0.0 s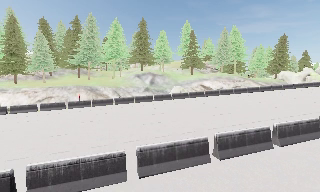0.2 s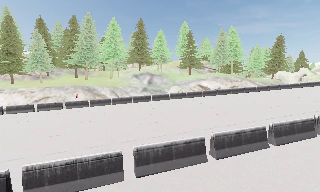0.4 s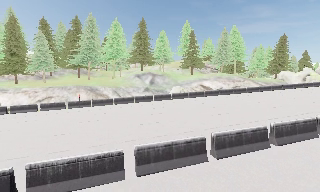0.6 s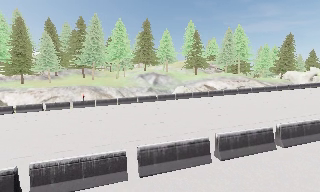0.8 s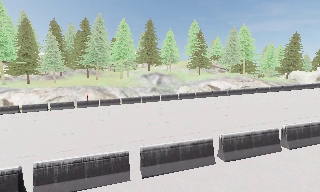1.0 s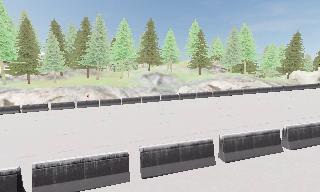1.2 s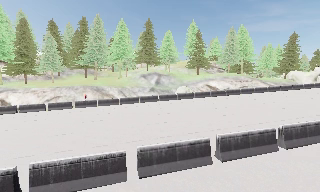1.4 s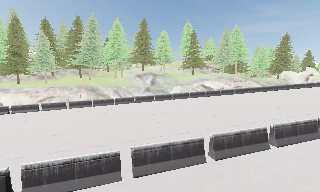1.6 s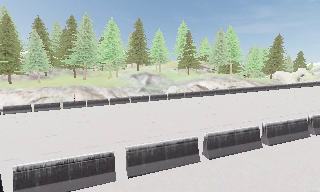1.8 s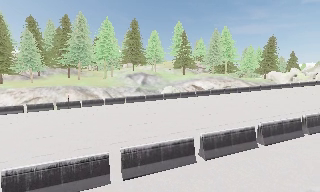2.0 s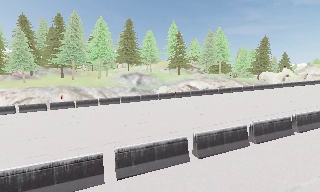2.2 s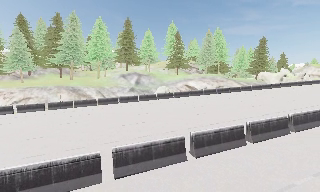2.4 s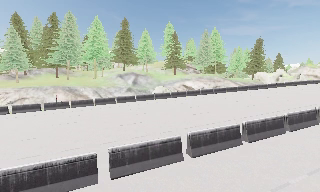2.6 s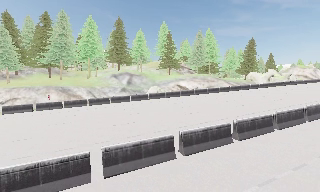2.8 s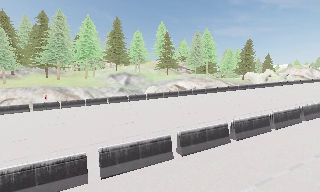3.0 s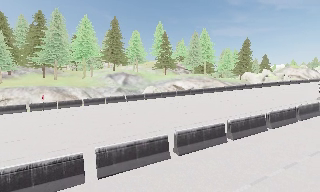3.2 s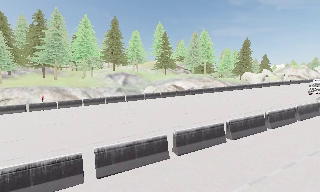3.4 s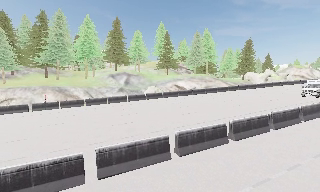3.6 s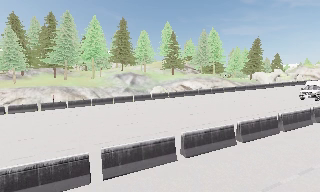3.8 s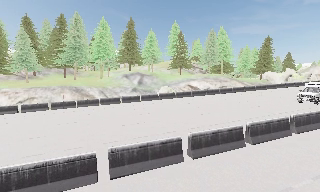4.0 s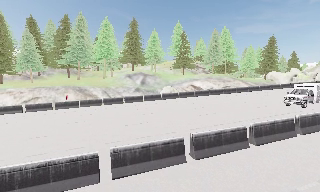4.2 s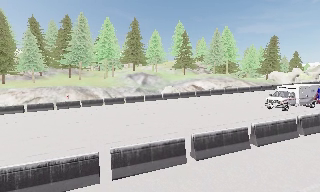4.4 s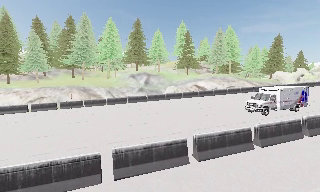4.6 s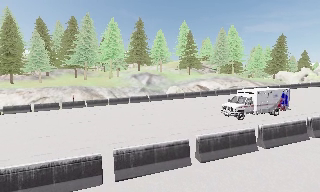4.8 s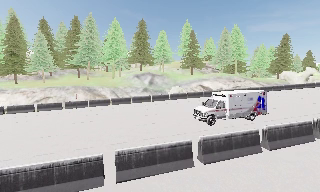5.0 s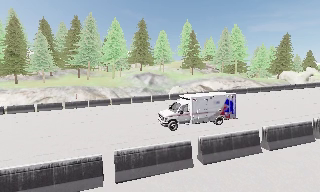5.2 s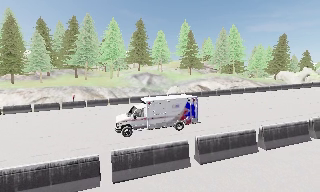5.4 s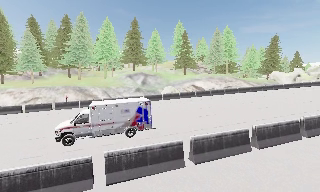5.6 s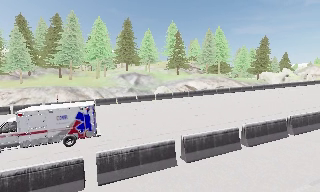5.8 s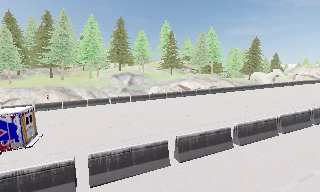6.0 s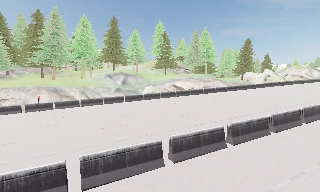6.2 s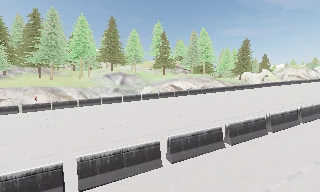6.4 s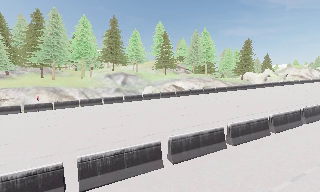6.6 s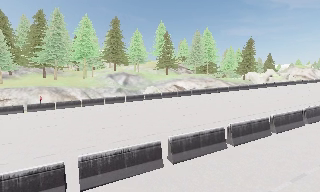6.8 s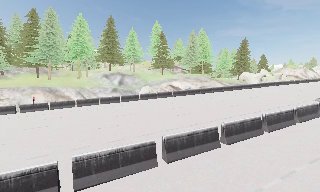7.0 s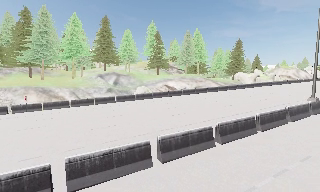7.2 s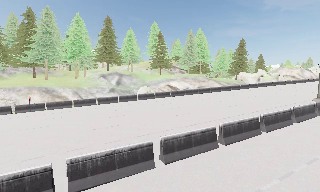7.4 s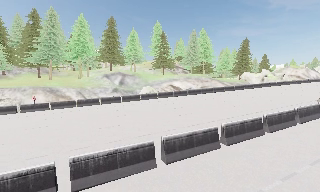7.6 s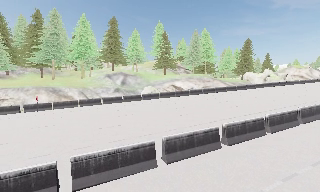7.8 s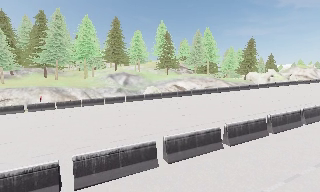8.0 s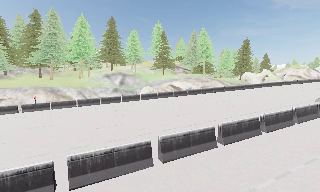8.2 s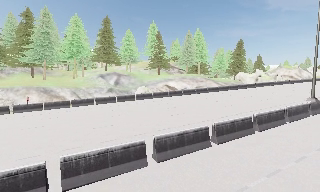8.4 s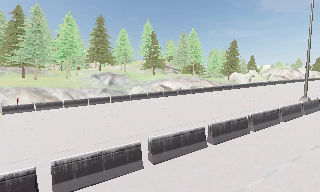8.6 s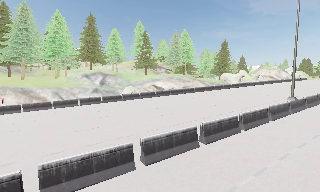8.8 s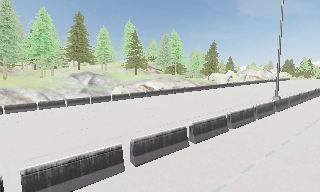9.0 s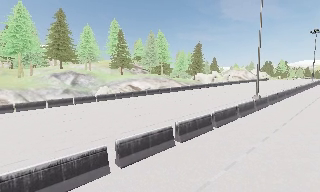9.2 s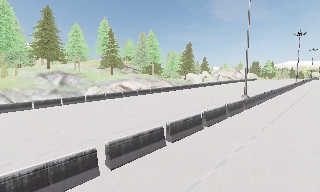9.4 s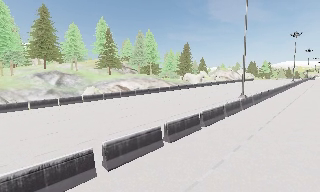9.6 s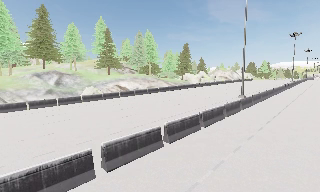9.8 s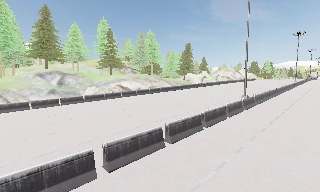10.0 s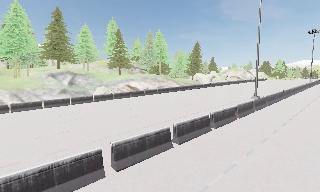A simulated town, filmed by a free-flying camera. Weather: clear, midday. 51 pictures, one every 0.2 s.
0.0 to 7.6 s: The camera travels to its right, about 1.5 m, so close, fixed things drift to the left.
7.6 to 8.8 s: The camera swings to its right by about 10 degrees, and the scene slides to the left.
8.8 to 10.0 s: The camera shifts only a little, or ends up much as it began.
The film runs forward here.
